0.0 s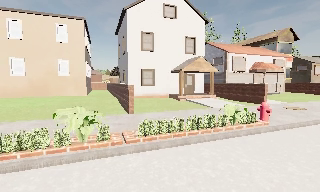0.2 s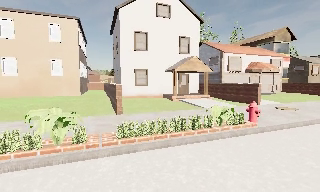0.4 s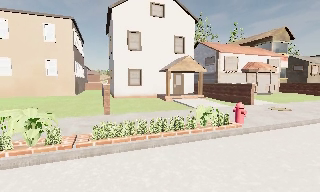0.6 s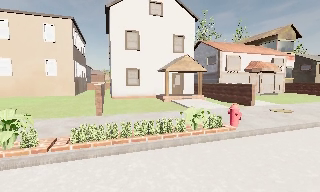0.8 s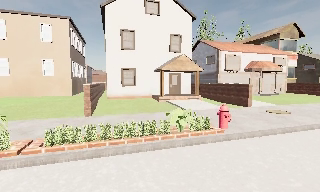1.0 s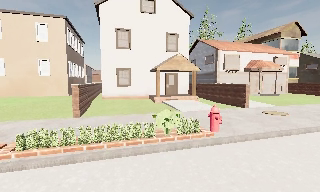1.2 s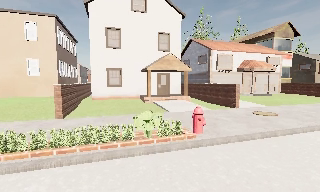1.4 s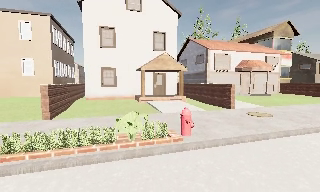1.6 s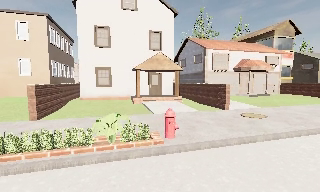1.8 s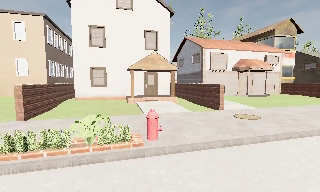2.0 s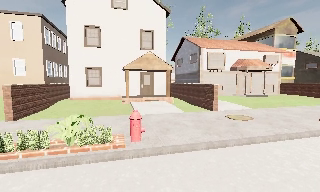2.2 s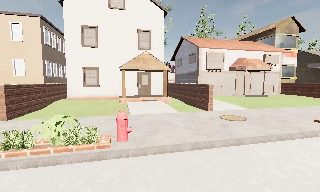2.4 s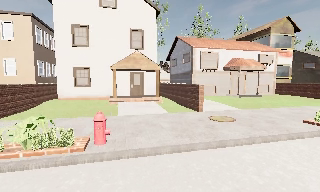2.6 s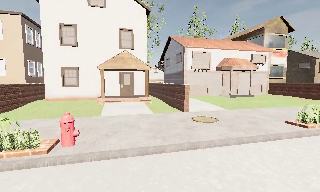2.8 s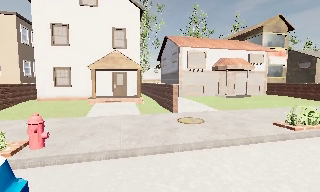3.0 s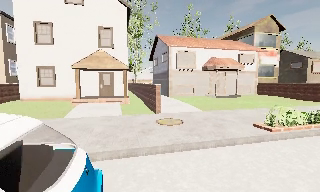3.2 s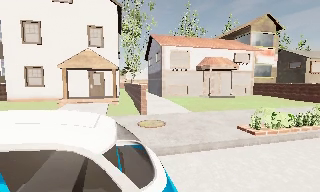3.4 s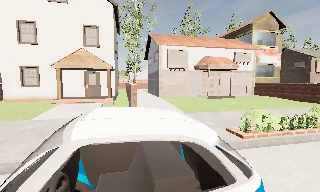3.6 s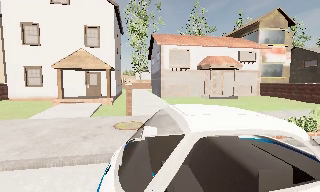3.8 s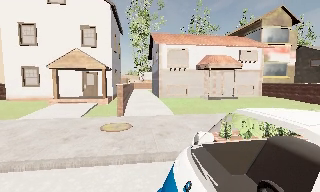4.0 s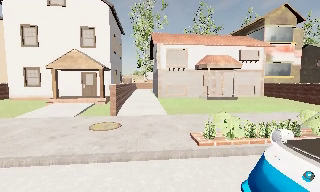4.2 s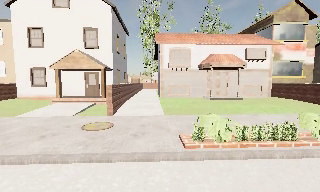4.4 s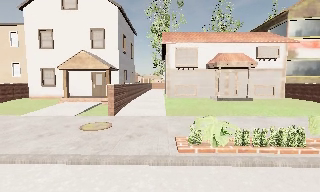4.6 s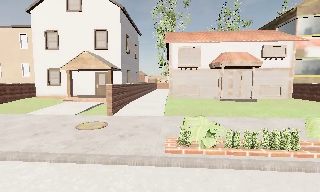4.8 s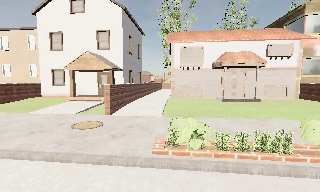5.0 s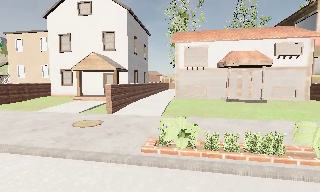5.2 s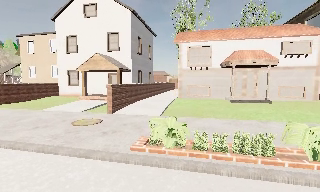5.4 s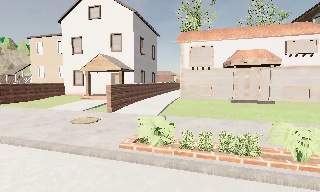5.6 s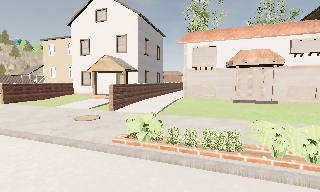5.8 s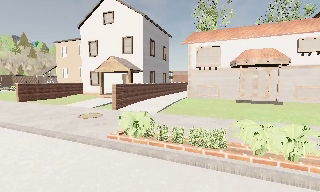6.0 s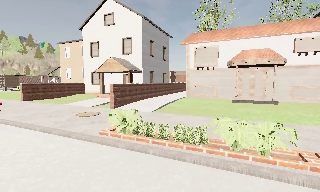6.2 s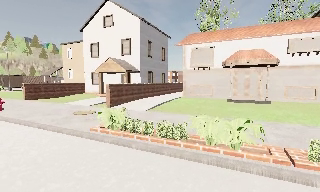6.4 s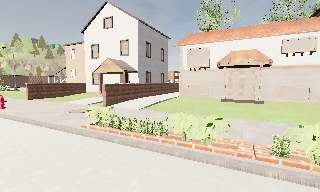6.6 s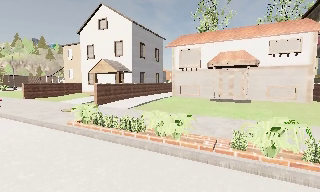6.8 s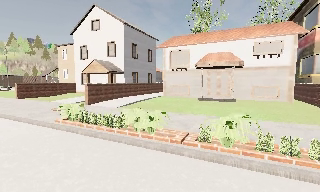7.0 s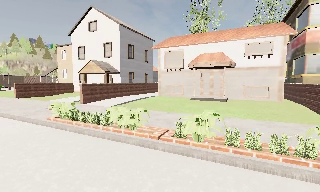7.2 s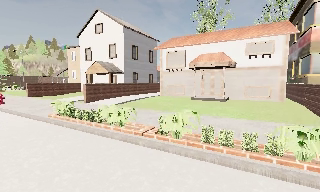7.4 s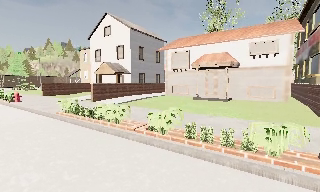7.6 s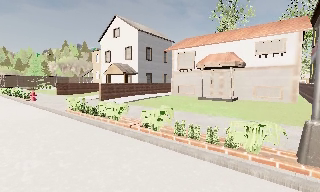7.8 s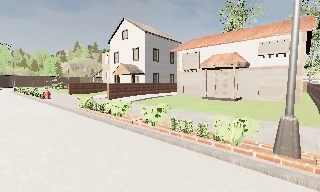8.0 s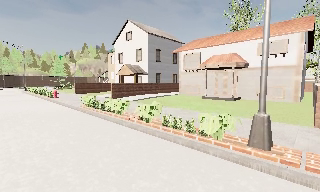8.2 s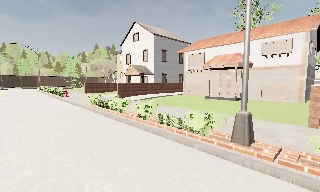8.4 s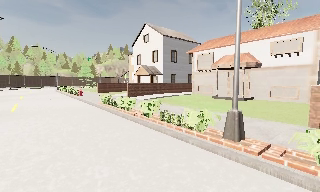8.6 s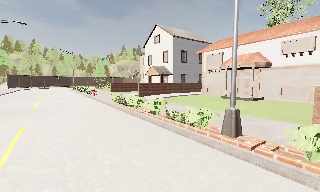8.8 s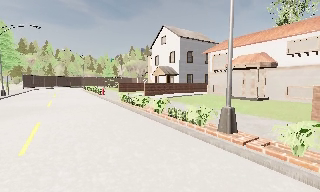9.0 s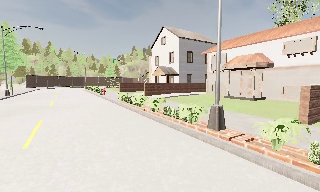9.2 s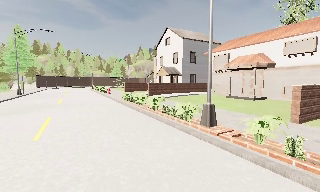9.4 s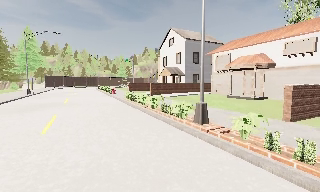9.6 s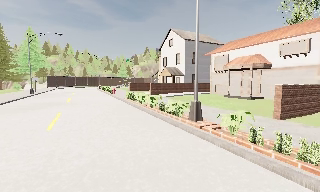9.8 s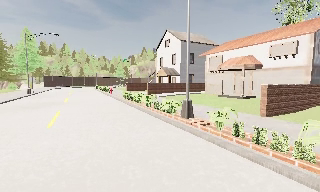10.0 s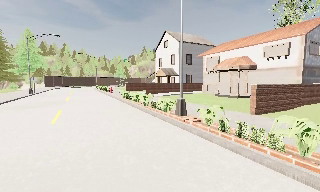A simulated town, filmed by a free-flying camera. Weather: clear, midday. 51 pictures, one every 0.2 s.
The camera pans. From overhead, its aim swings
counterclockwise.
0.0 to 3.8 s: The camera pans to its left, which is counterclockwise from overhead, by about 15 degrees. It travels to its right, about 11 m, so close, fixed things drift to the left.
3.8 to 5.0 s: The camera pans to its left, which is counterclockwise from overhead, by about 20 degrees. It travels to its right, about 3 m.
5.0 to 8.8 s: The camera pans to its left, which is counterclockwise from overhead, by about 50 degrees. It travels to its right and backward, about 11 m.
8.8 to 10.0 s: The camera travels backward and to its right, about 2.5 m, so what stands in front gets smaller.
The film runs backward here.
